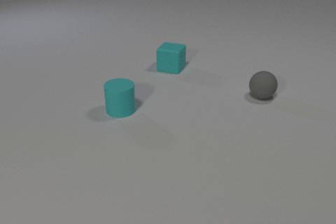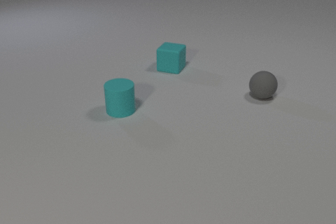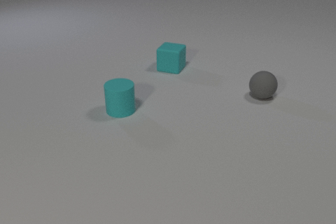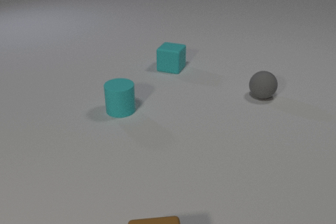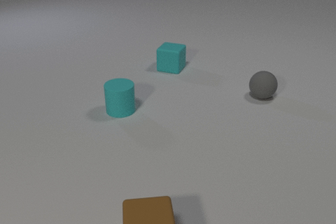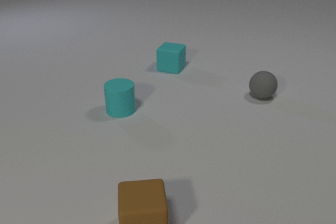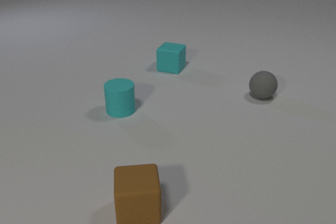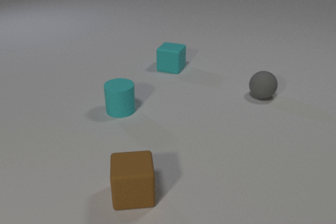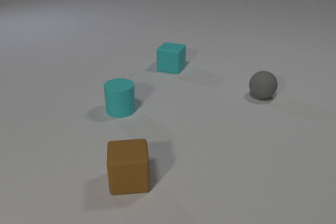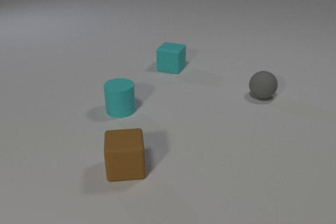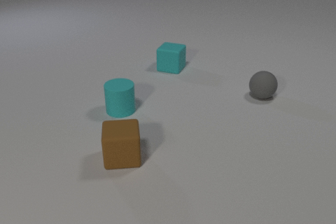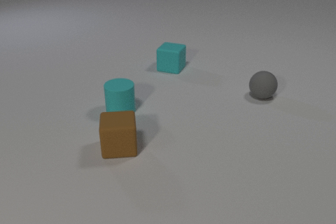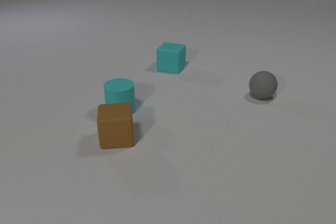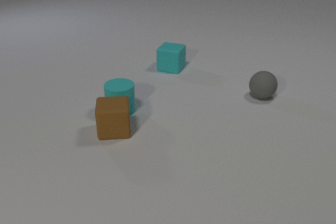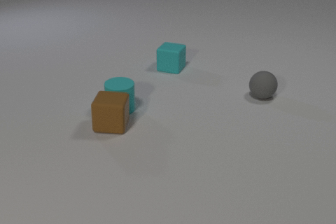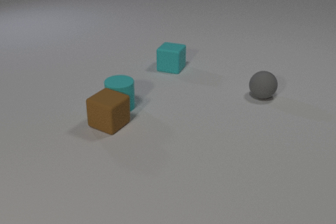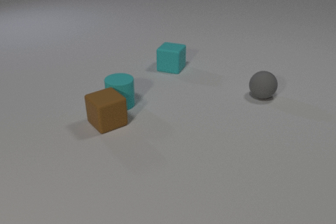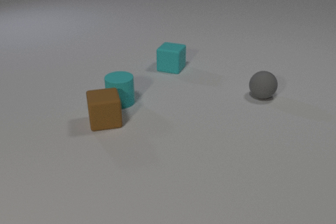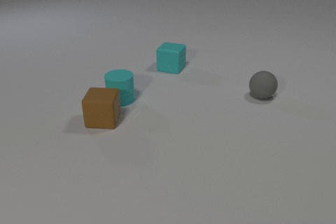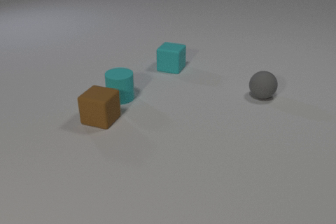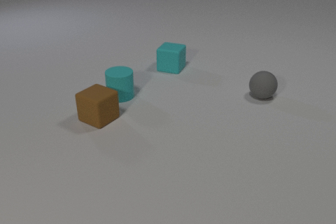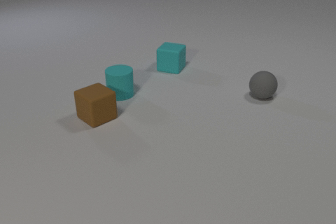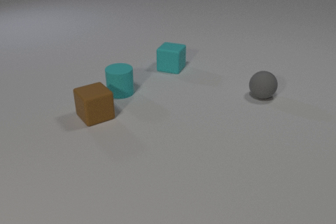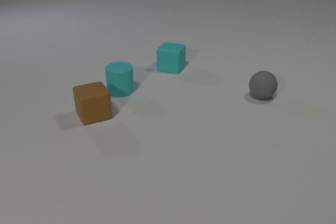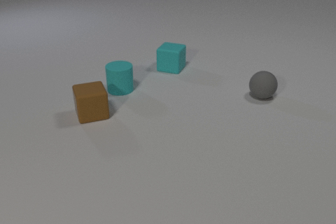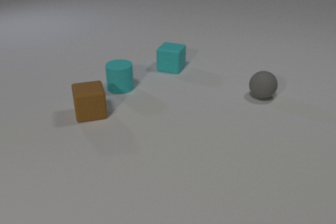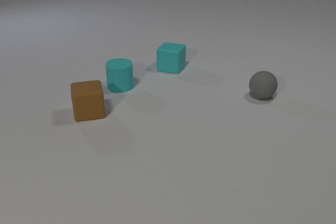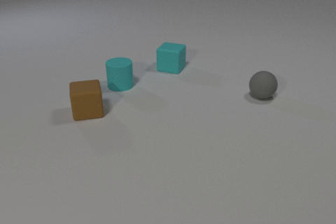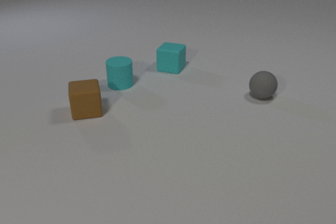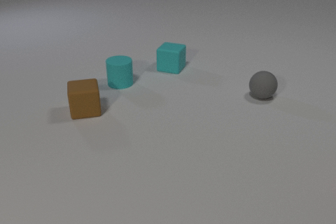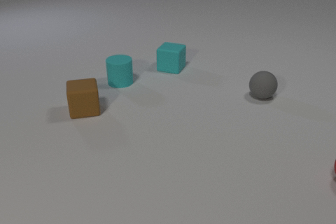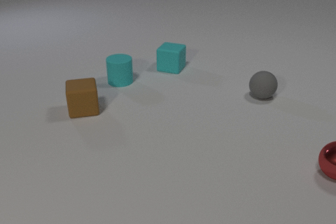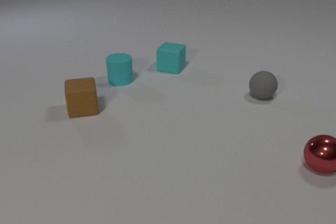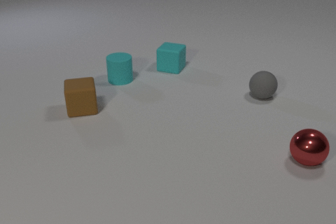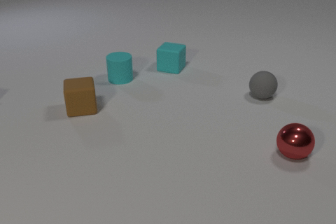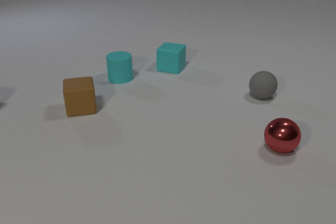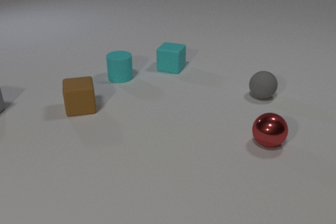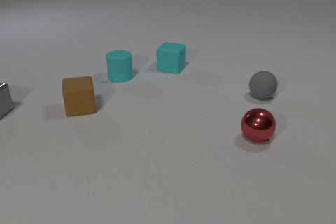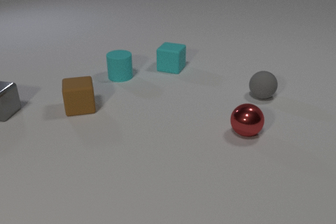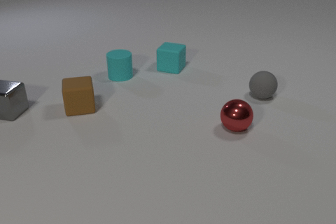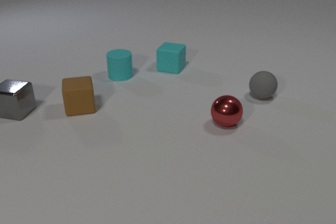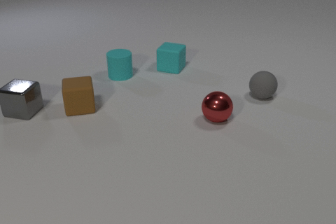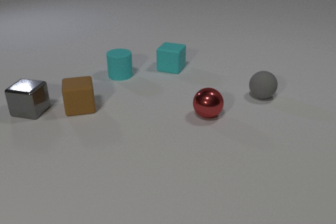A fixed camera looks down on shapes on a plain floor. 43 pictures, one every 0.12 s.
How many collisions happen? 1.
Are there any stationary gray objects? yes.
How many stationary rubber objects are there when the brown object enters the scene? 3.
0.00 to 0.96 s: The brown rubber cube comes in at the bottom edge, slides away from the camera.
0.96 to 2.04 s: The brown rubber cube slides away from the camera, spins clockwise seen from above by about 90 degrees, its near face sliding to the left. The cyan rubber cylinder slides away from the camera. The brown rubber cube and the cyan rubber cylinder collide.
2.04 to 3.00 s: The brown rubber cube slides away from the camera and to the left, spins so that its near face slides to the left, clockwise seen from above. The cyan rubber cylinder slides away from the camera.
3.00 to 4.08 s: The brown rubber cube slides away from the camera and to the left. The cyan rubber cylinder slides away from the camera. The red metal sphere comes in at the right edge, rolls to the left and away from the camera.
4.08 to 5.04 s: The cyan rubber cylinder slides away from the camera. The gray metal cube comes in at the left edge, slides to the right. The red metal sphere rolls to the left and away from the camera.
